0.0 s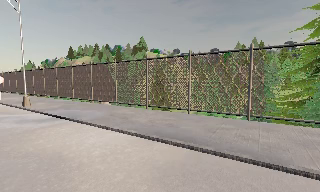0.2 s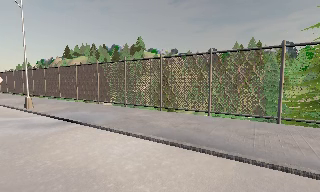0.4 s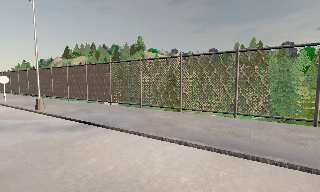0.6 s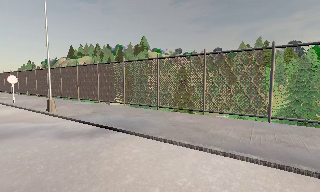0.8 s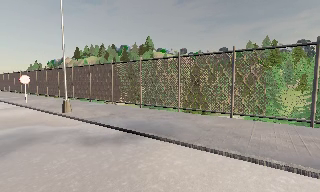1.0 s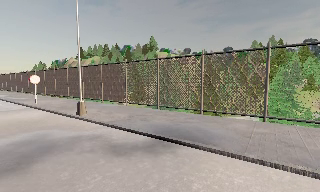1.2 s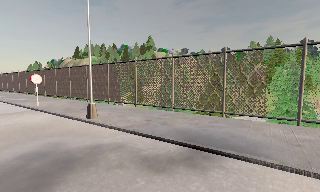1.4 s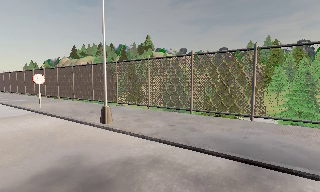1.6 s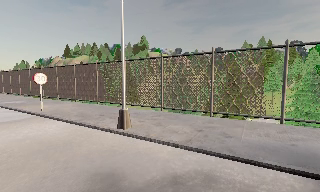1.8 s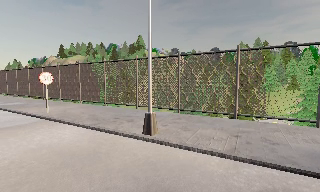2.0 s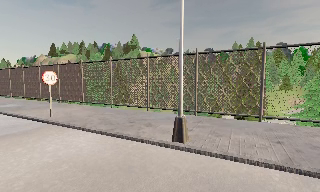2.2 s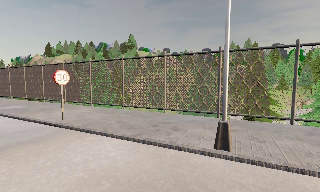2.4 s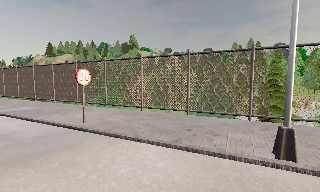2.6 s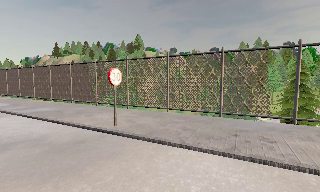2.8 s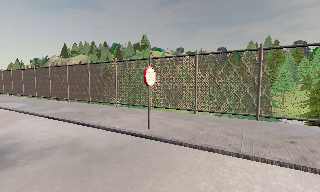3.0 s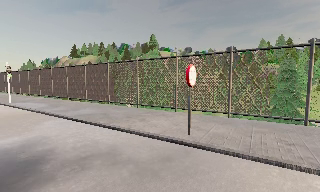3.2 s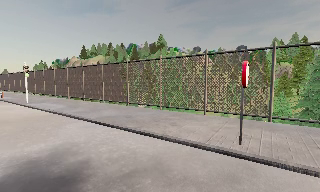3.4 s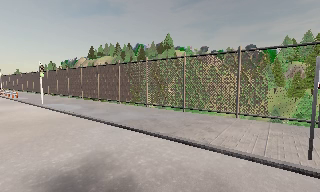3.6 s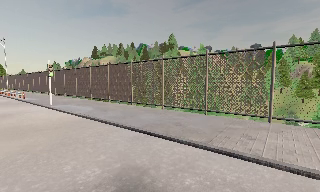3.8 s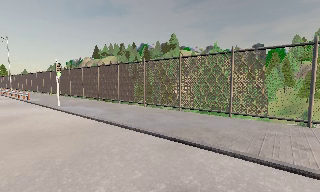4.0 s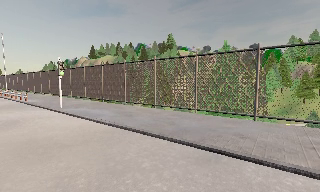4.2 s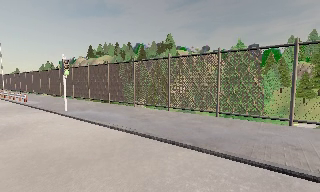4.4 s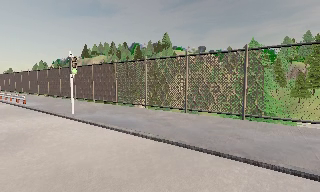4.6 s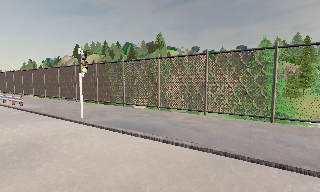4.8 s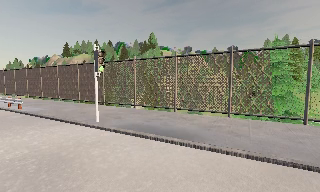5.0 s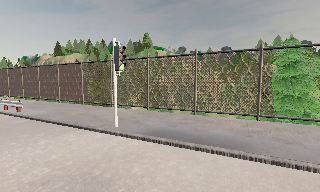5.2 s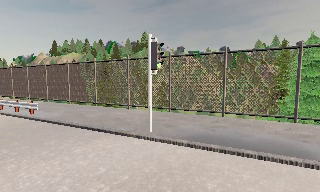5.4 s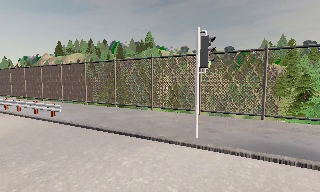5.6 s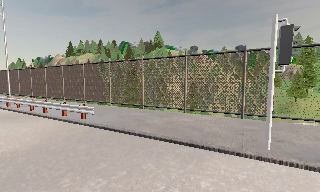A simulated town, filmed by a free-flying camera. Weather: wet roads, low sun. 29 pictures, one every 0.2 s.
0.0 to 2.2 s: The camera travels to its left and forward, about 14 m, so close, fixed things drift to the right.
2.2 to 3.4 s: The camera pans to its left, which is counterclockwise from overhead, by about 10 degrees. It travels to its left and forward, about 8 m, so close, fixed things drift to the right.
3.4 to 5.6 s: The camera travels to its left and forward, about 15 m, so close, fixed things drift to the right.
The film runs forward here.
